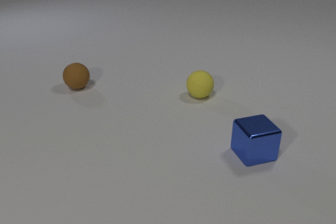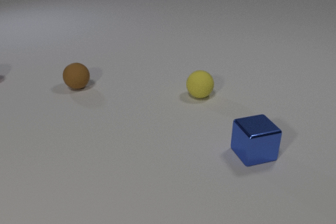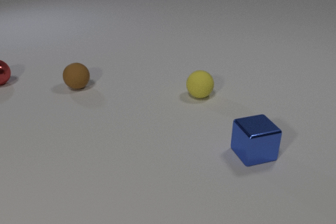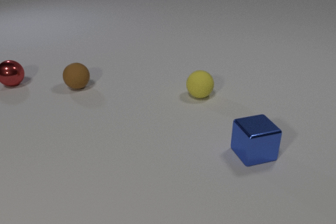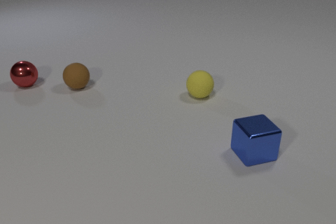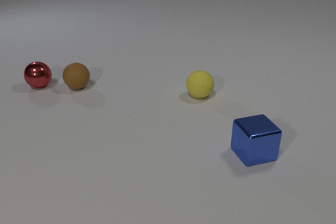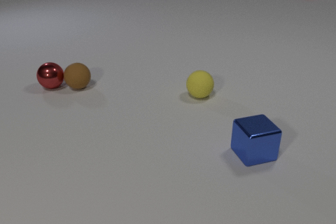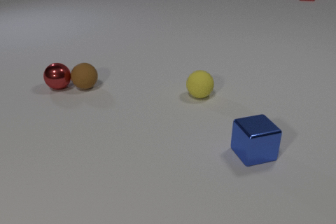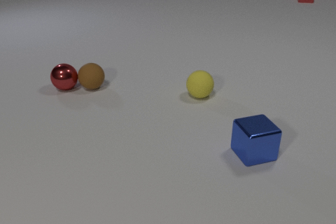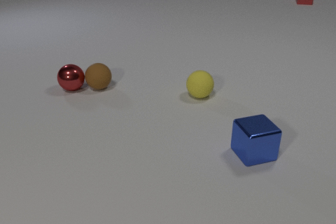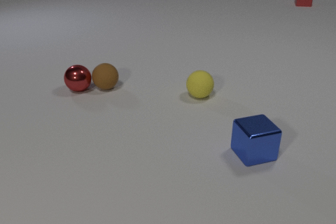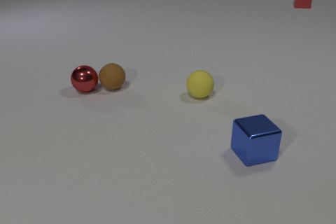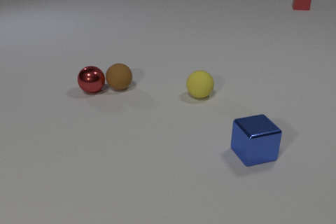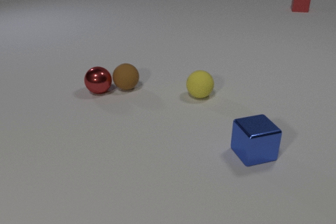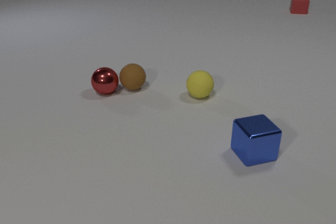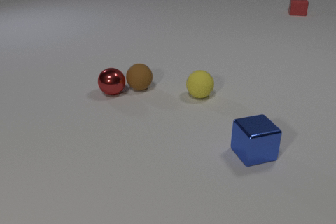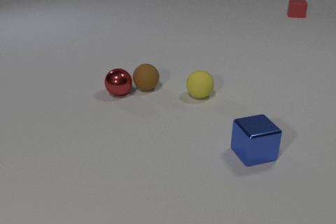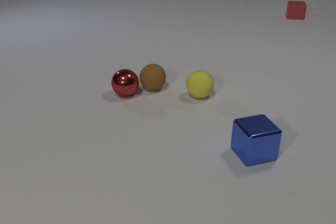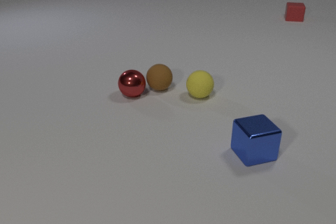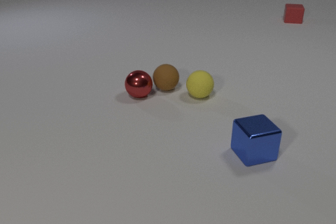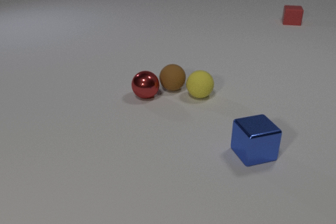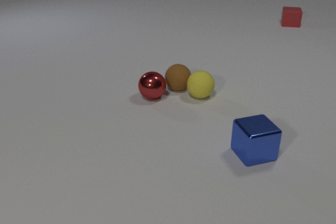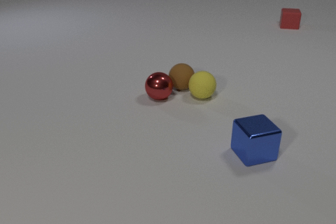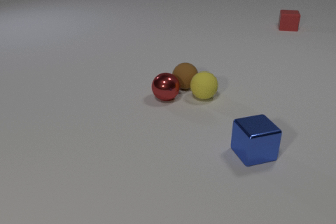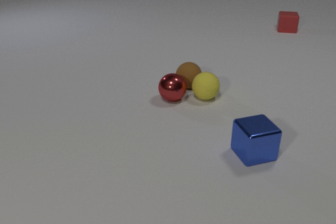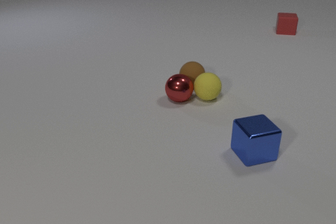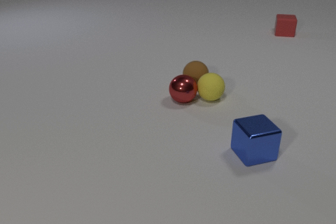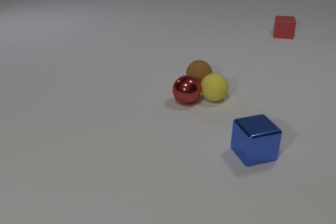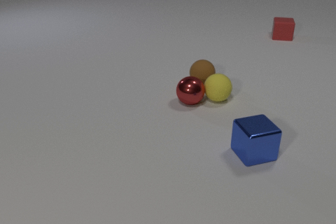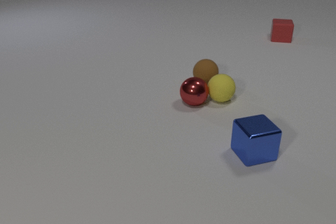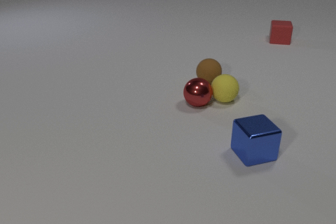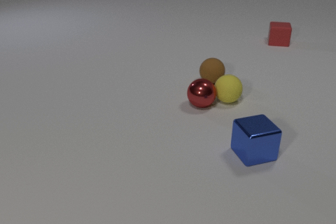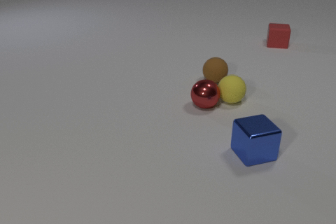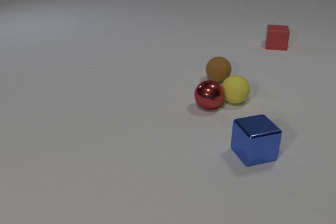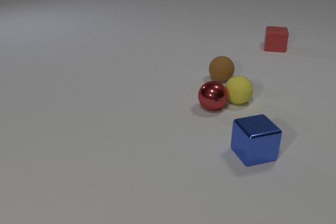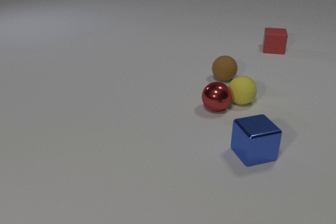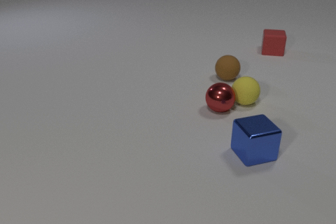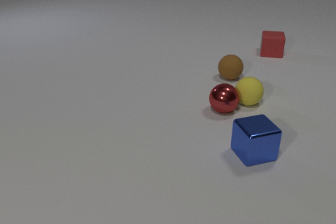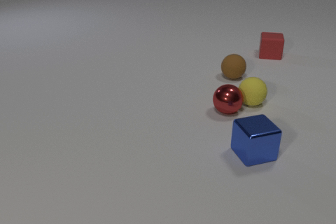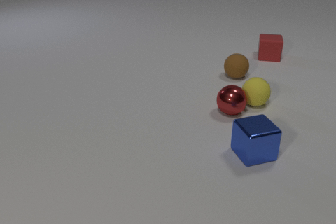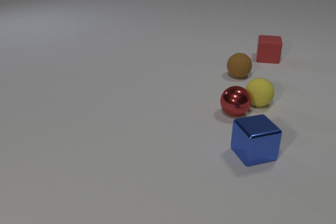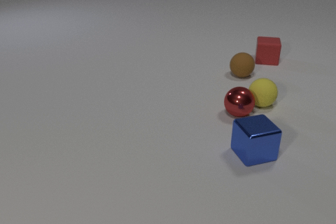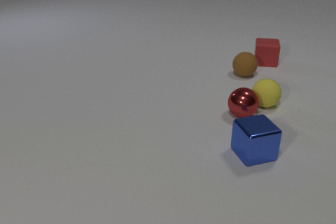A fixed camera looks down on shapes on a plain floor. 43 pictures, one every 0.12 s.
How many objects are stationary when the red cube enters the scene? 3.
How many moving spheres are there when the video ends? 3.
Are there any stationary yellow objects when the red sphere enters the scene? yes.
0.00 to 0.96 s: The red metal sphere comes in at the left edge, rolls to the right and toward the camera. The brown rubber sphere rolls to the right. The red rubber cube comes in at the top edge, slides toward the camera. The red metal sphere and the brown rubber sphere collide.
0.96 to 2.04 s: The red metal sphere rolls to the right and toward the camera. The brown rubber sphere rolls to the right. The red rubber cube slides toward the camera.
2.04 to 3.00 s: The red metal sphere rolls to the right. The brown rubber sphere rolls to the right. The yellow rubber sphere rolls to the right. The red rubber cube slides toward the camera. The brown rubber sphere and the yellow rubber sphere collide. The red metal sphere and the yellow rubber sphere collide.
3.00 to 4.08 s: The red metal sphere rolls to the right and toward the camera. The brown rubber sphere rolls to the right and away from the camera. The yellow rubber sphere rolls to the right. The red rubber cube slides toward the camera.
4.08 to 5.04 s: The red metal sphere rolls to the right. The brown rubber sphere rolls to the right and away from the camera. The yellow rubber sphere rolls to the right. The red rubber cube slides toward the camera.
